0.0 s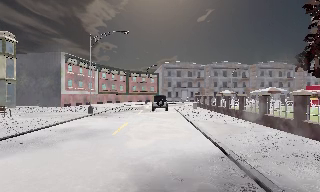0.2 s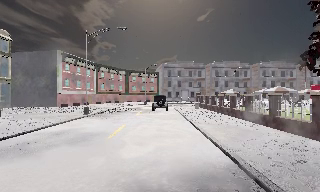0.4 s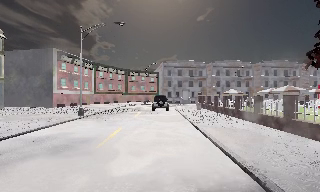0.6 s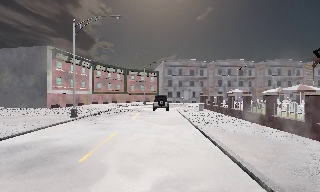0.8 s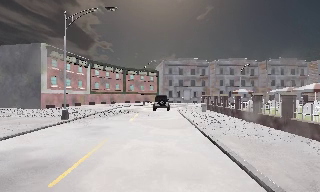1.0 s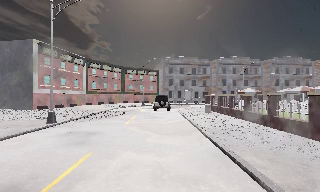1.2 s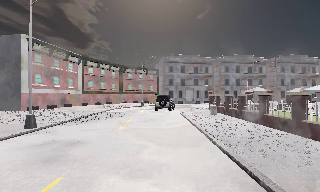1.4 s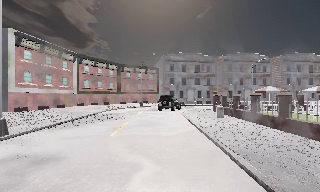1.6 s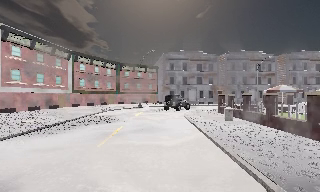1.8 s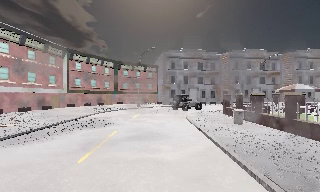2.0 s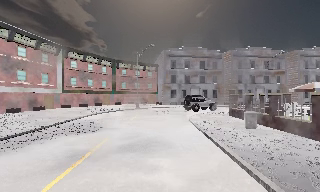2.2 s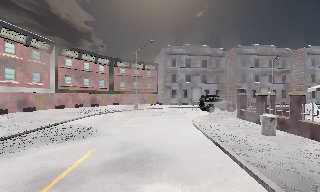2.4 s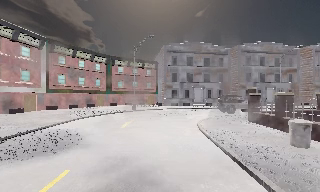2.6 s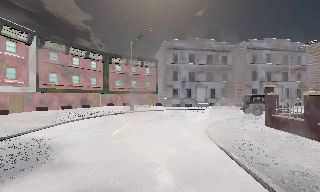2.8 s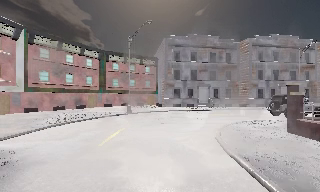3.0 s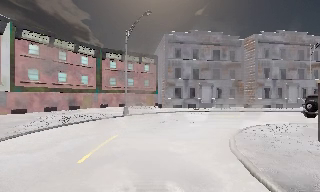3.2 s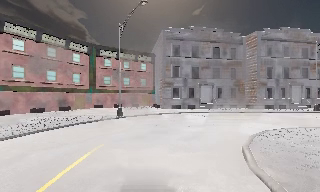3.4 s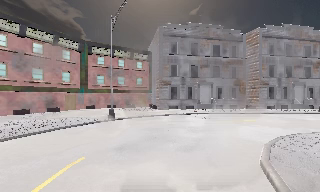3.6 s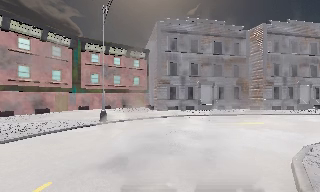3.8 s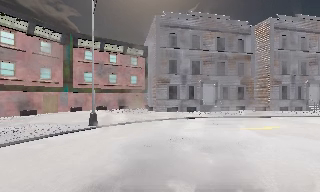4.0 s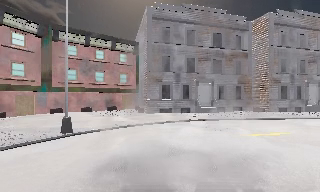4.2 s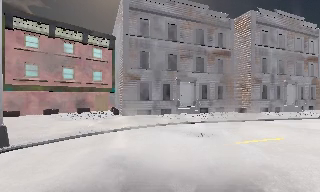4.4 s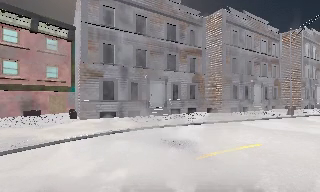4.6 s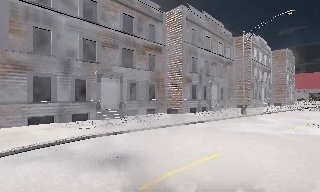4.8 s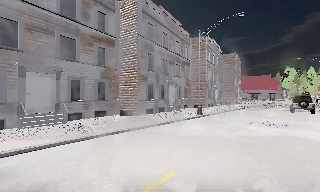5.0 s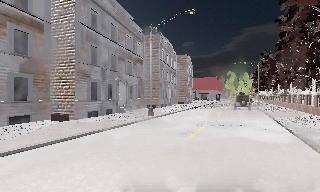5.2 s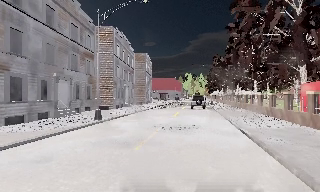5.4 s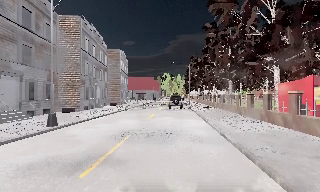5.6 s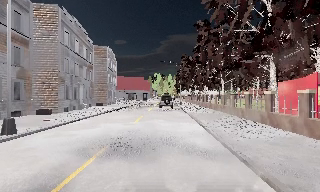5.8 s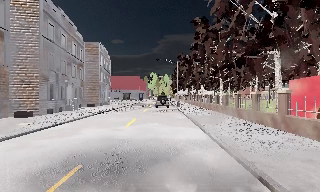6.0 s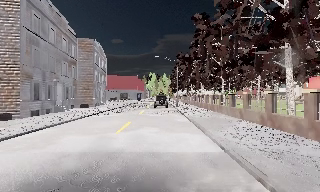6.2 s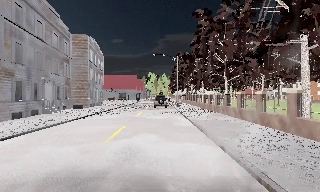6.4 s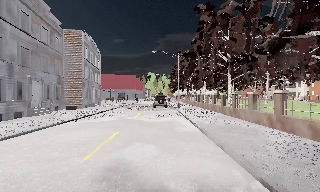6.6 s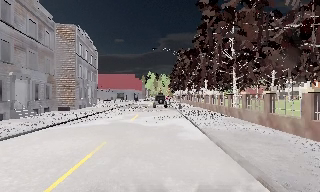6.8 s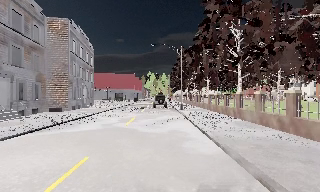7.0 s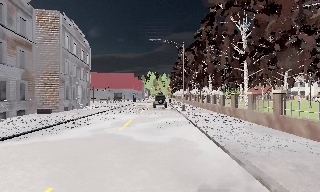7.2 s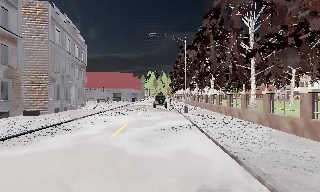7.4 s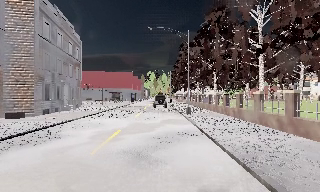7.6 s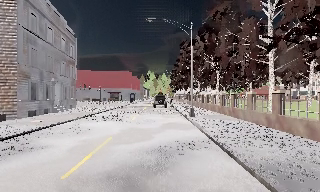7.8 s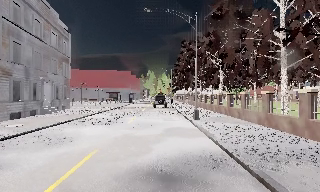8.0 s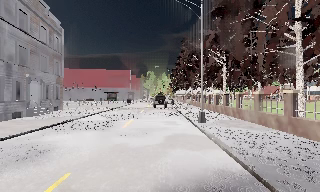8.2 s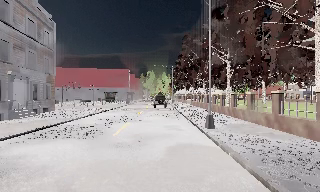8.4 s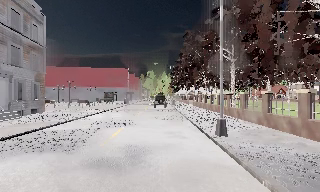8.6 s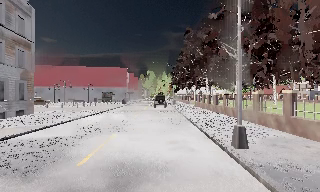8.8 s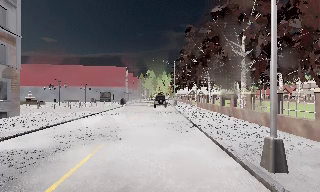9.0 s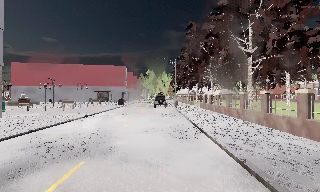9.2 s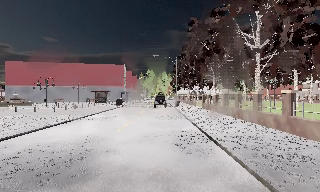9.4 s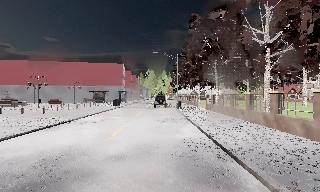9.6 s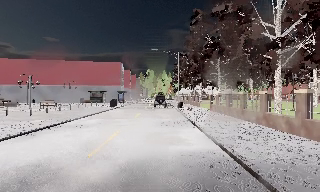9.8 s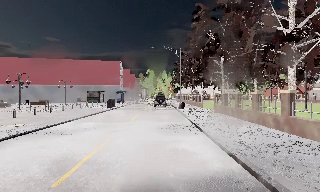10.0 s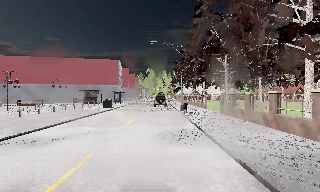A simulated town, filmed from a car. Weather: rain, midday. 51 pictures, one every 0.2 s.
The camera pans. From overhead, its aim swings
clockwise.
The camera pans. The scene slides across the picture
to the left.
0.0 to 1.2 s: The camera travels forward, about 7 m, so what stands in front looms larger. It gains speed.
1.2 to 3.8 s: The camera travels forward, about 18 m, so what stands in front looms larger.
3.8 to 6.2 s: The scene slides to the left, as the camera pans about 85 degrees to its right. It travels forward, about 18 m.
6.2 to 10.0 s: The camera travels forward, about 30 m, so what stands in front looms larger.
The film runs forward here.
